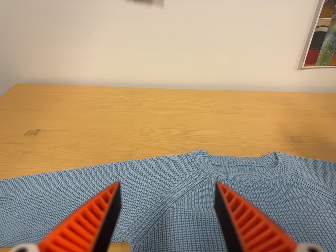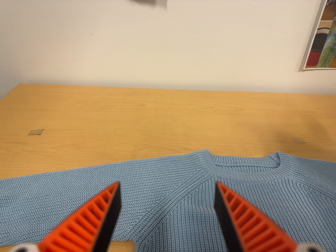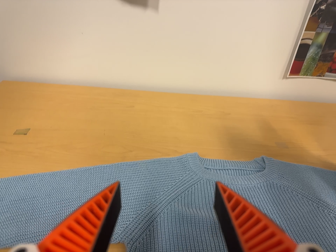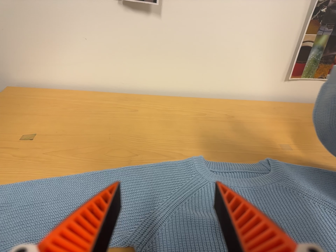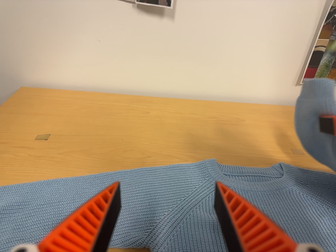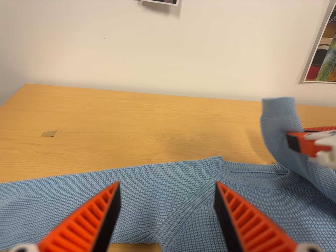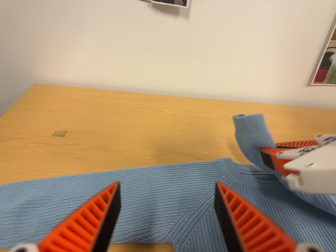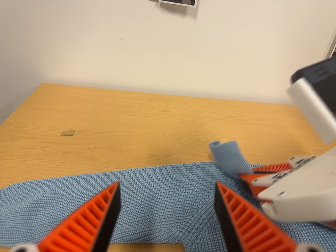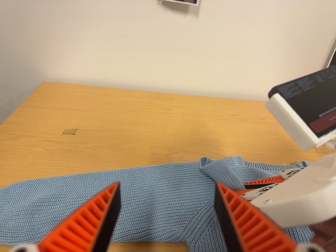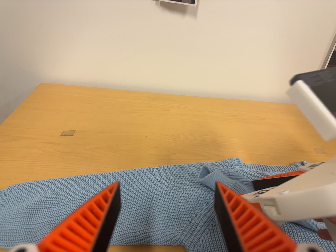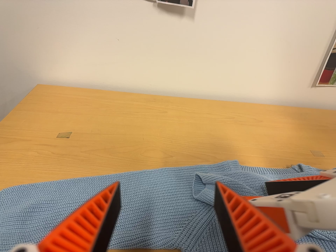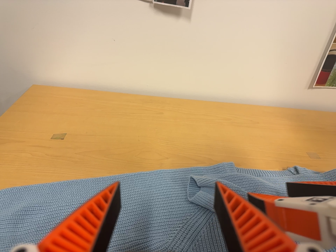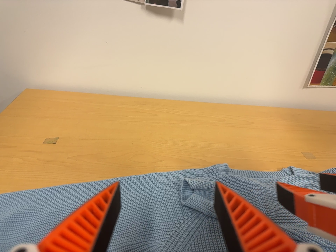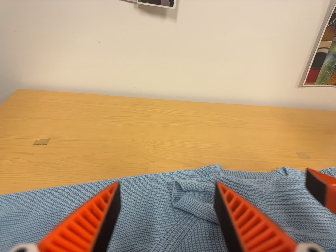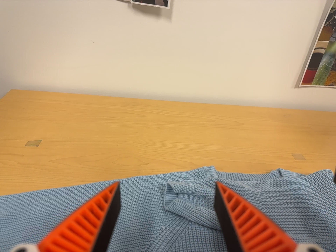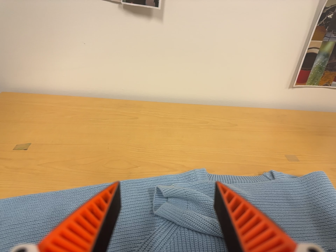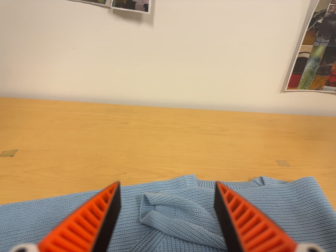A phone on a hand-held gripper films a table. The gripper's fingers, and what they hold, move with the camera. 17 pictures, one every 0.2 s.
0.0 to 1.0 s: The camera travels to its left, about 7 cm.
1.0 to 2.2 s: The camera shifts only a little, or ends up much as it began.
2.2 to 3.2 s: The camera travels to its right, about 8 cm, so close, fixed things drift to the left.
The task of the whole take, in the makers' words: right arm across.
The film runs forward here.
